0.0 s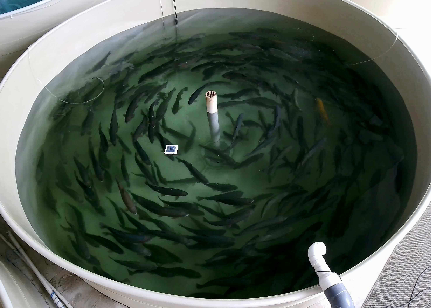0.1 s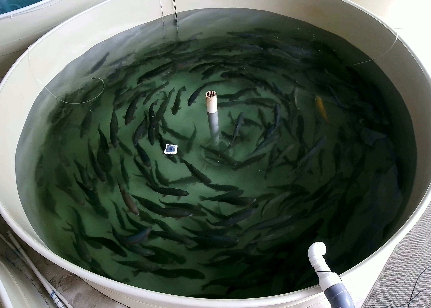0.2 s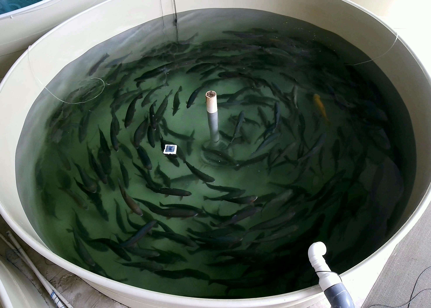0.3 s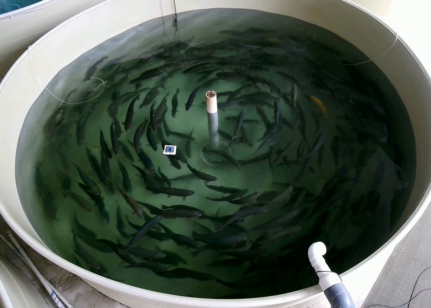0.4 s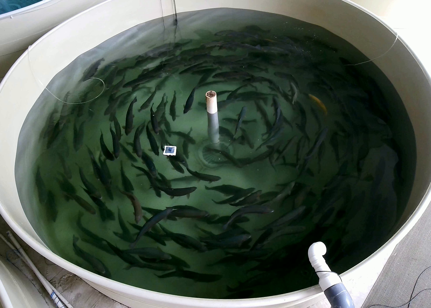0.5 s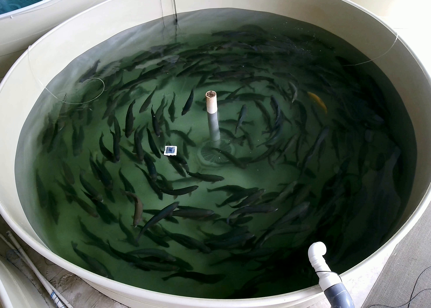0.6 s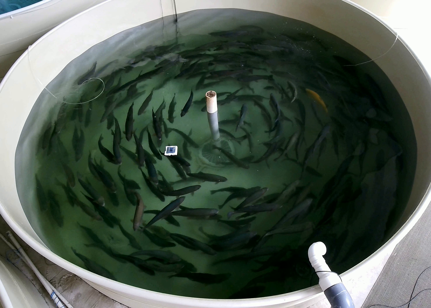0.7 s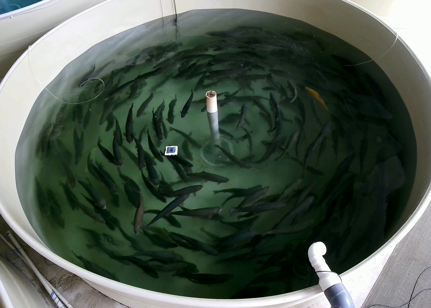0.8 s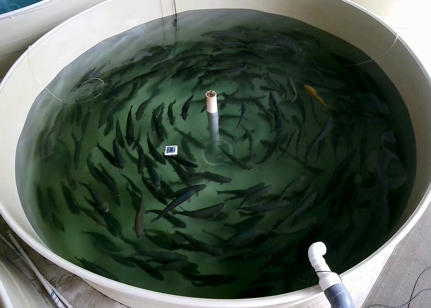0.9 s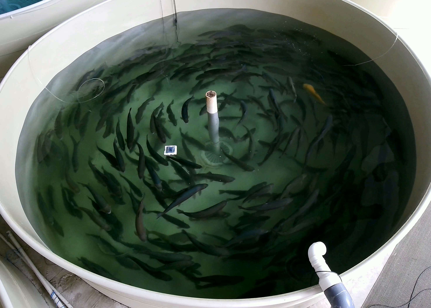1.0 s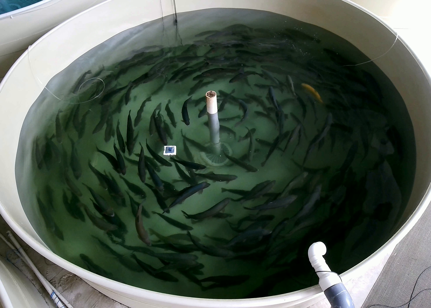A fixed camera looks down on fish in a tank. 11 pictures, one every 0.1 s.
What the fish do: Normal cruising.
